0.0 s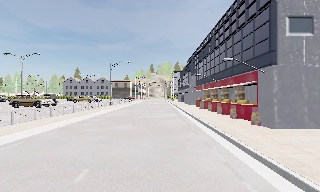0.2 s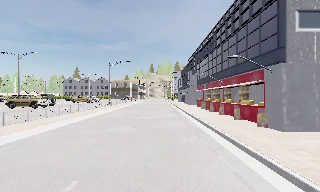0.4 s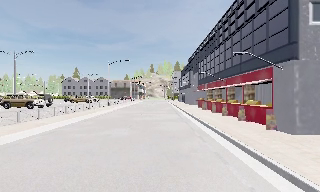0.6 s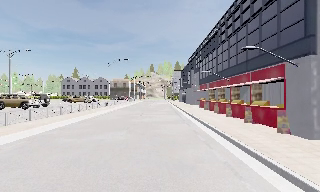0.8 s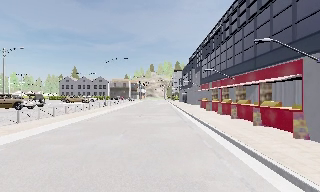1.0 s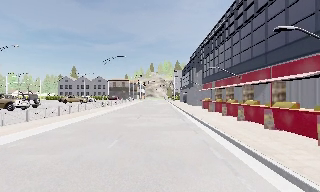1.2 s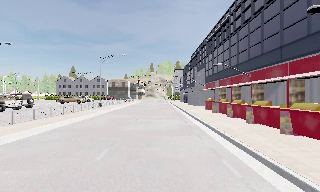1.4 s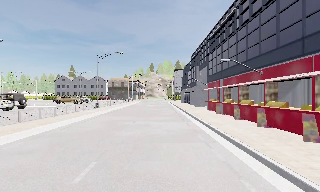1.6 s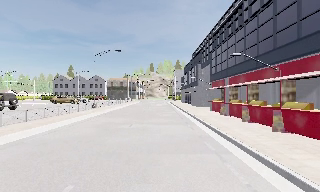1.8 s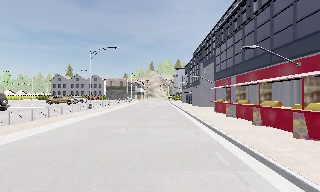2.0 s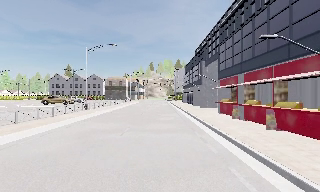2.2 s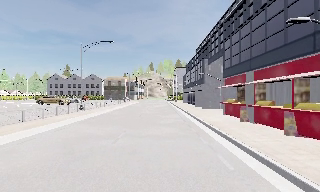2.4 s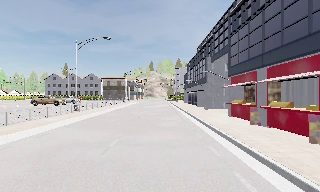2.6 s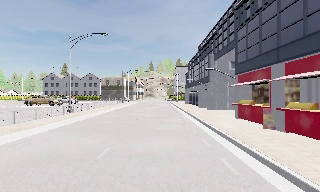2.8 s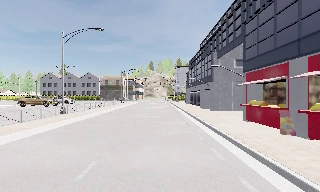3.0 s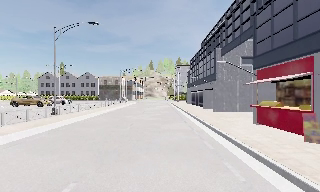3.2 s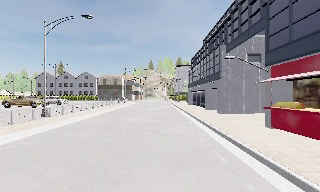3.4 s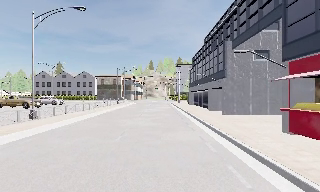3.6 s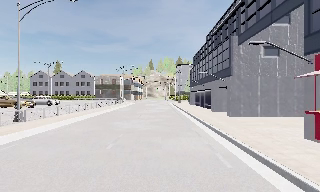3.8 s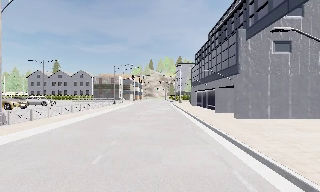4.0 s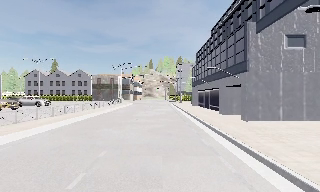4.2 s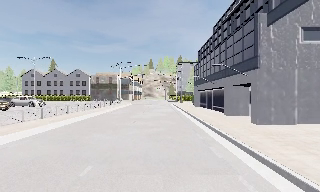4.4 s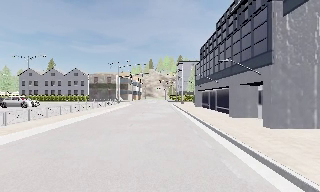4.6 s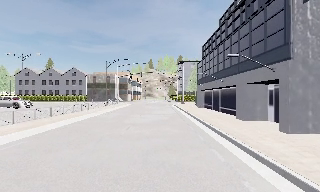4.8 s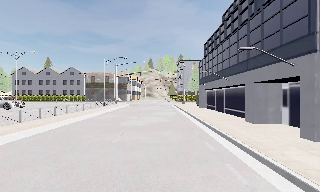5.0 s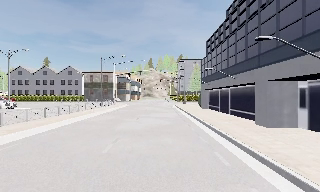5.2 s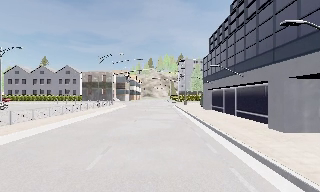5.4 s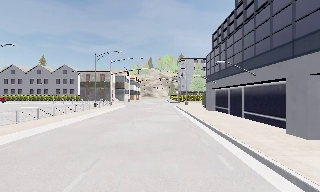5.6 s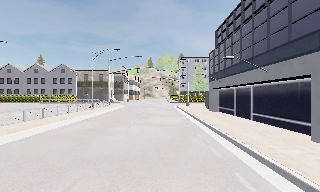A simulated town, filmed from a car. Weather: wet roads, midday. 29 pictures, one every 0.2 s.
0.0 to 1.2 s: The camera travels forward, about 5 m, so what stands in front looms larger. It gains speed.
1.2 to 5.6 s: The camera travels forward, about 25 m, so what stands in front looms larger.
The film runs forward here.
